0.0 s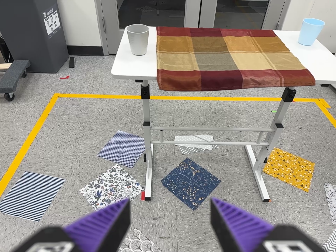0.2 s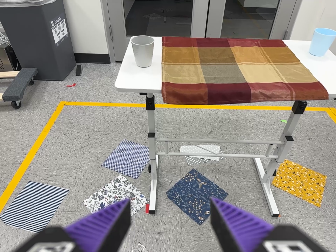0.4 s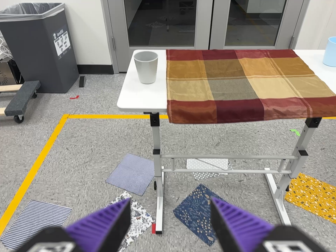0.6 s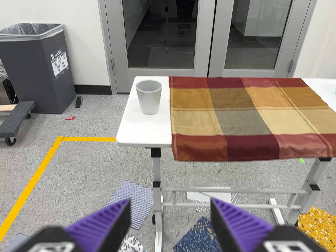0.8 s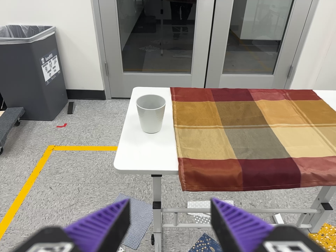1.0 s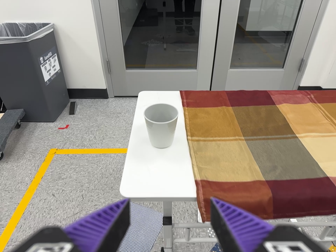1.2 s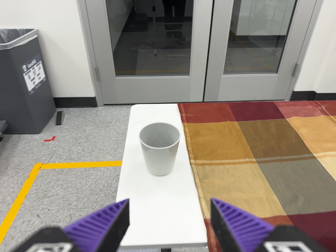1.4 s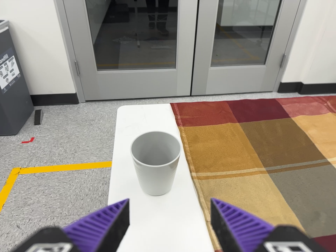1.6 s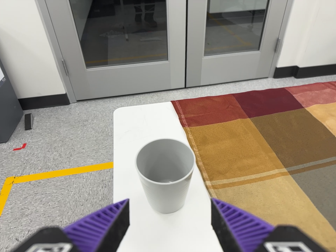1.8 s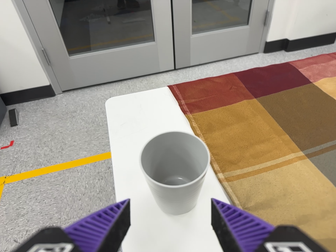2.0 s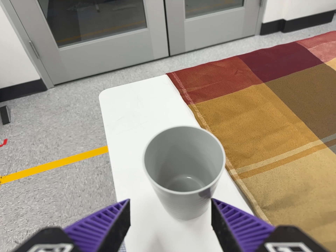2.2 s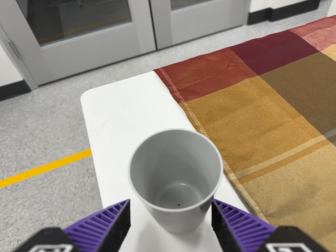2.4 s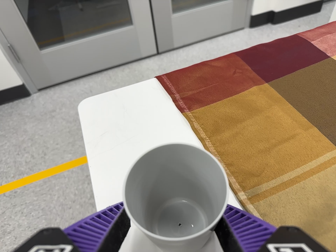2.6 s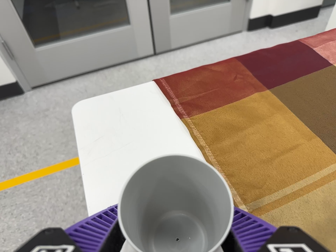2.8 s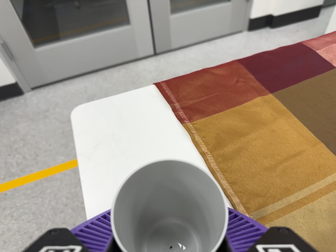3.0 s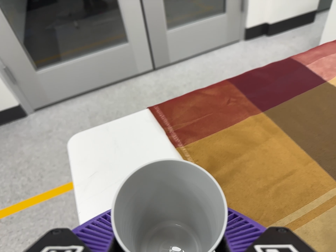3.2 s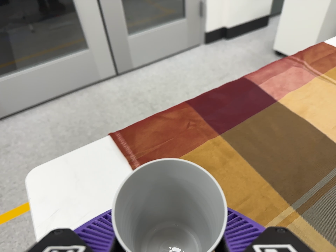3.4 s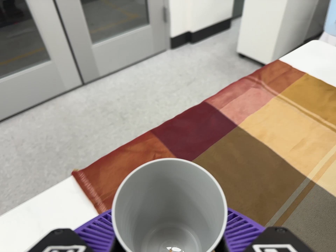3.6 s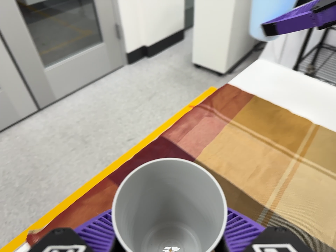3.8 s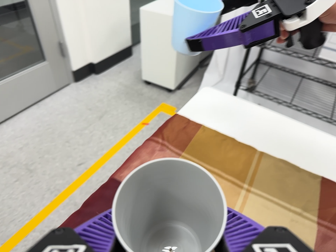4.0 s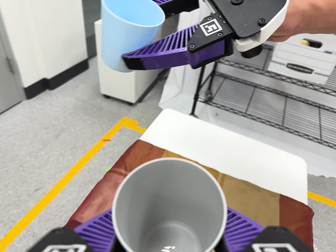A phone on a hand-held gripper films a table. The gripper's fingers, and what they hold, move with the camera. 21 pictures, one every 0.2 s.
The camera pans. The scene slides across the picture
to the left.
The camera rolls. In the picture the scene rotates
counterclockwise.
0.0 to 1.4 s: The camera travels forward and toward the top of its view, about 50 cm, so what stands in front looms larger.
1.4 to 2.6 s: The camera travels forward, about 22 cm, so what stands in front looms larger. Its aim tips toward the bottom of its view by about 10 degrees. It rolls about its line of sight by about 15 degrees, and the scene rotates counterclockwise.
2.6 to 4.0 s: The scene slides to the left, as the camera pans about 40 degrees to its right. It travels toward the top of its view, about 28 cm, so close, fixed things drift downward. It rolls about its line of sight by about 25 degrees, and the scene rotates counterclockwise.
The film runs forward here.
